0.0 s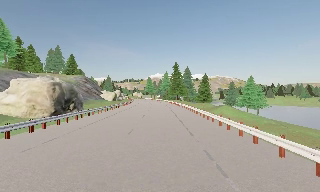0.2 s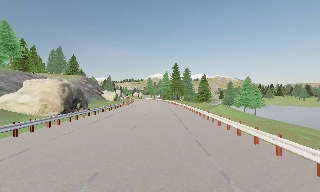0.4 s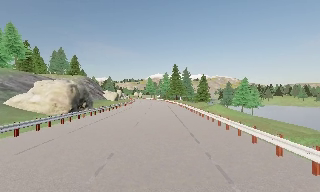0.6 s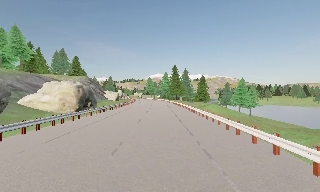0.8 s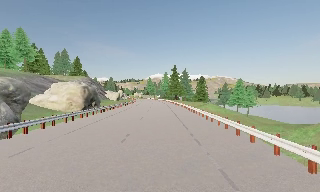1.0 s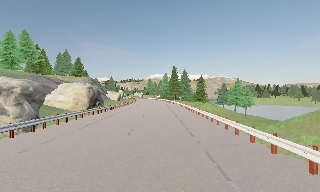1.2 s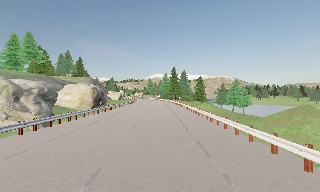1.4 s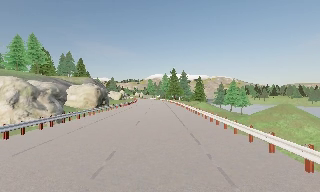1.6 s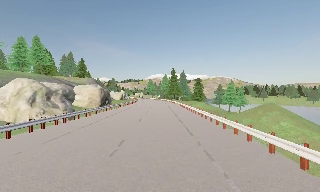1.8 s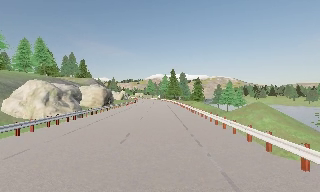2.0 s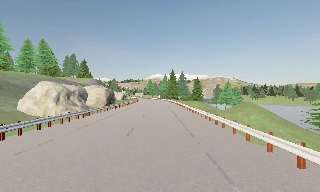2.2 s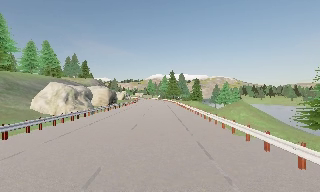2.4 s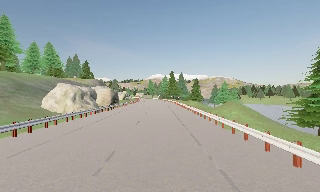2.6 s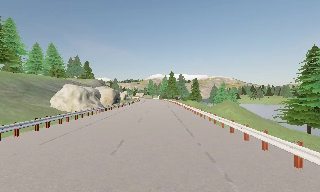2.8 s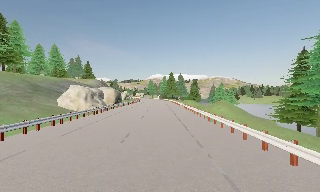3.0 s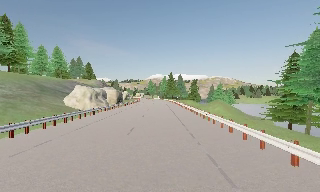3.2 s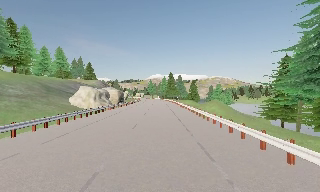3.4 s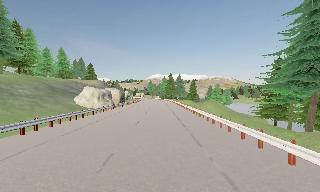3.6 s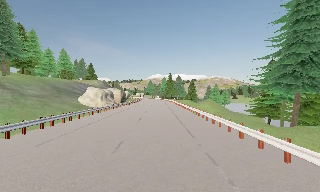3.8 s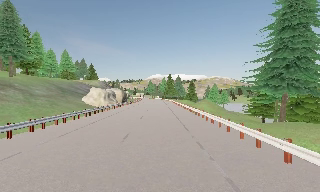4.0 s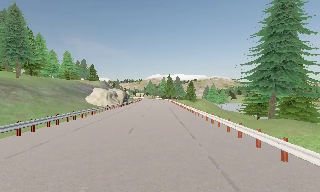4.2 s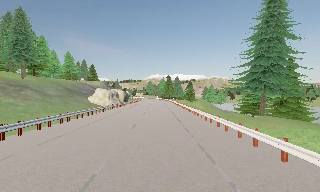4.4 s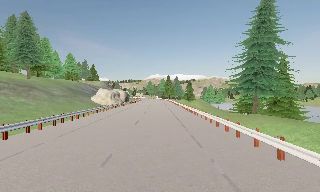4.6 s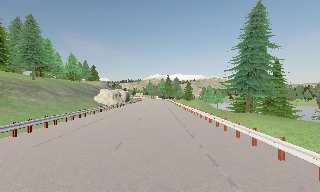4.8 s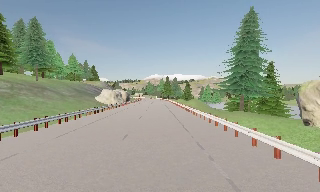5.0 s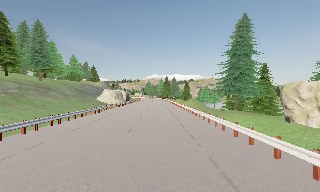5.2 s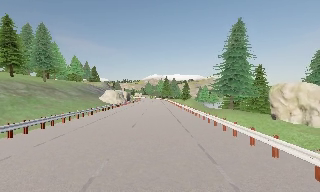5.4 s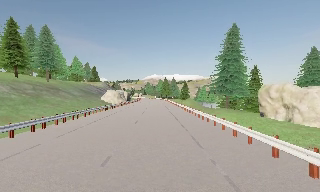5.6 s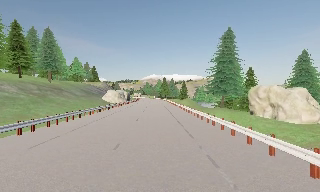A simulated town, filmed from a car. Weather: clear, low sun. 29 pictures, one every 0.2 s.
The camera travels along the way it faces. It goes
backward.
0.0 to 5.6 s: The camera travels backward, about 40 m, so what stands in front gets smaller.
The film runs backward here.
